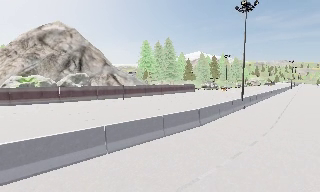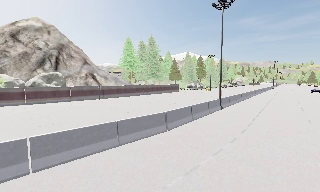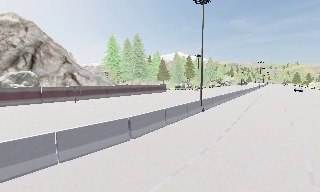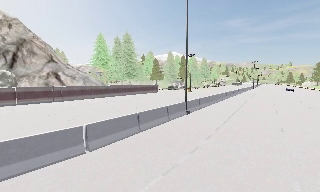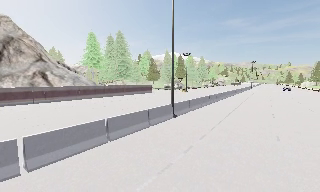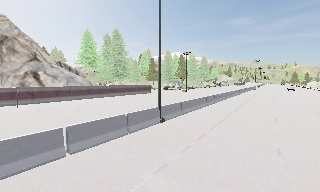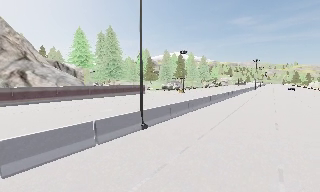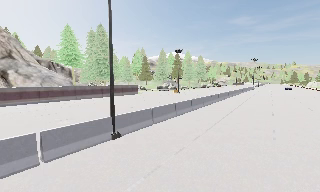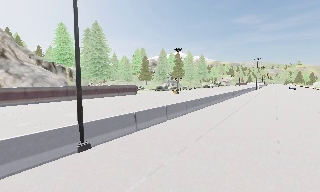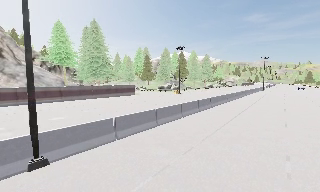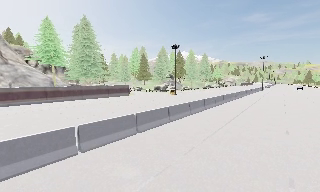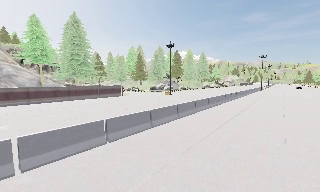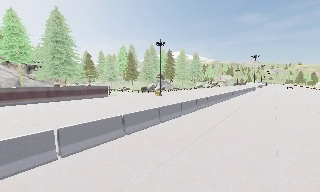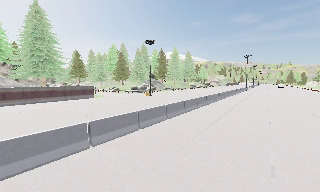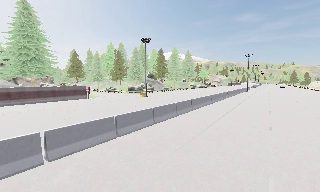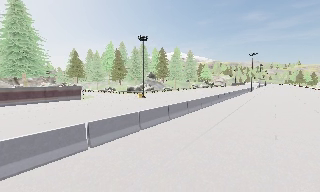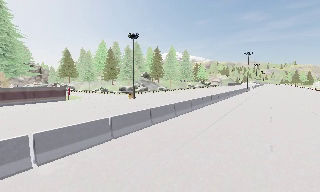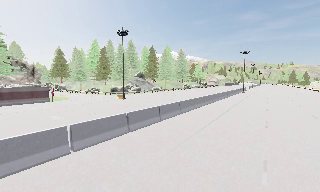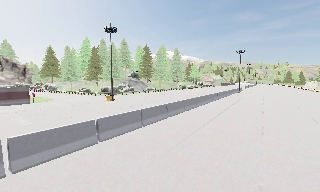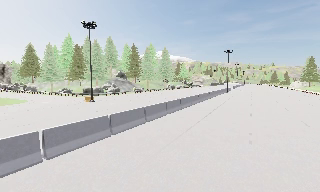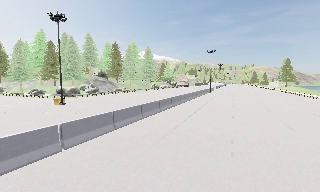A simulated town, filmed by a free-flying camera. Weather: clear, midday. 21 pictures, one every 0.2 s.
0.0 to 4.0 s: The camera swings to its right by about 15 degrees, and the scene slides to the left. It travels forward and to its right, about 40 m, so what stands in front looms larger.
The film runs forward here.
